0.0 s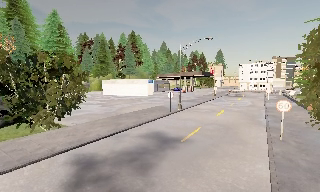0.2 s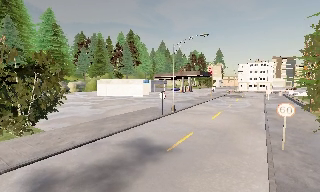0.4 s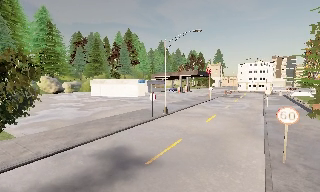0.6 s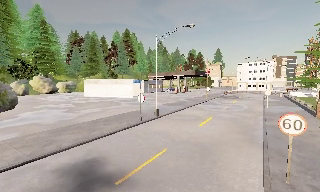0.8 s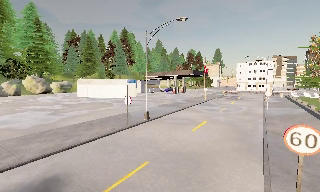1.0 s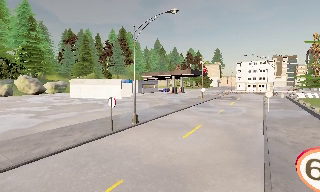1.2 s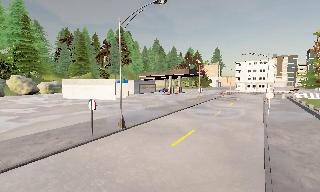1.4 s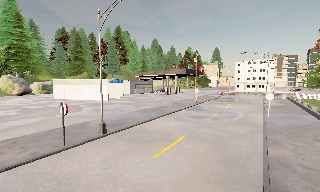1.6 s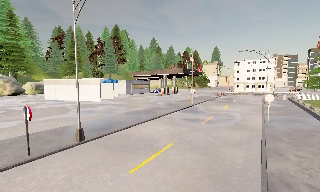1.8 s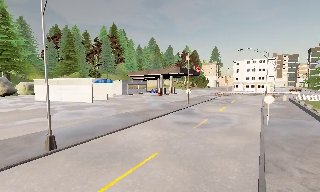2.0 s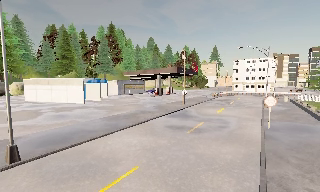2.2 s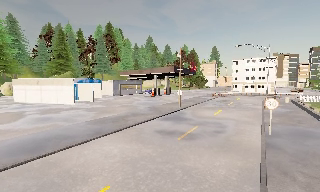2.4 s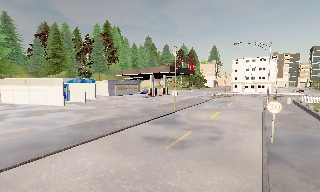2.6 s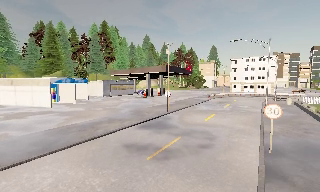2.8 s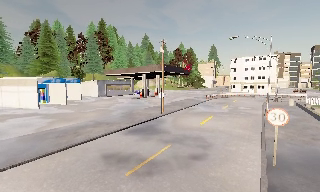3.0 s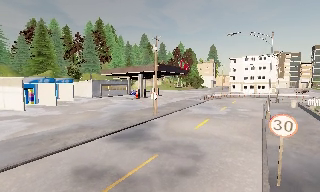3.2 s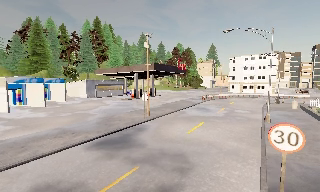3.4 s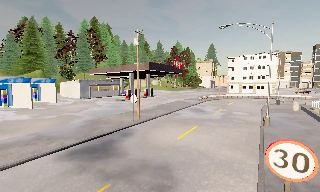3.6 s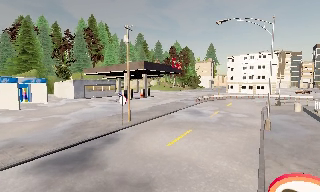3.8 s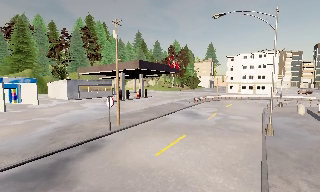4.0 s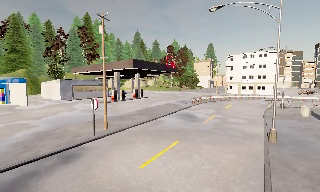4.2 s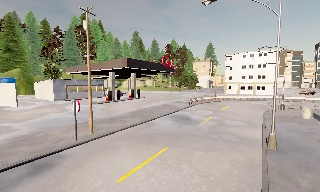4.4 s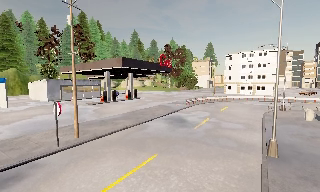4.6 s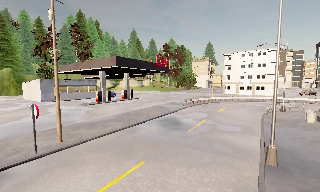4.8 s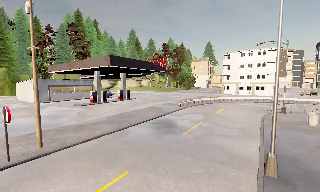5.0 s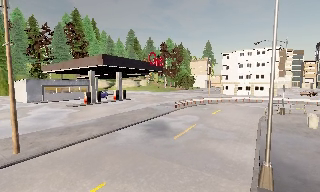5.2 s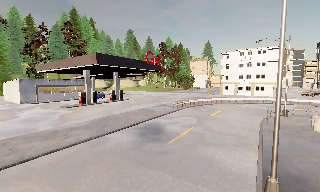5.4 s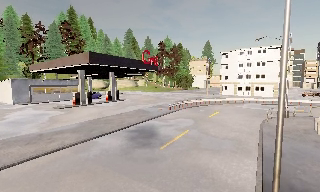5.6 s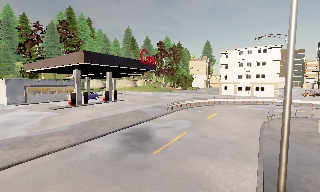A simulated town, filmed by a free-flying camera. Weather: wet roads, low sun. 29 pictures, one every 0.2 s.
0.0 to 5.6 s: The camera travels forward and to its right, about 35 m, so what stands in front looms larger. It loses speed.
The film runs forward here.
